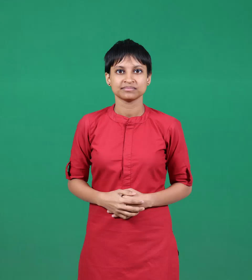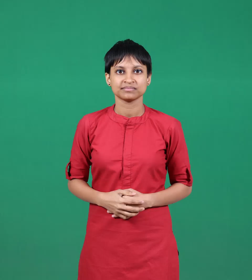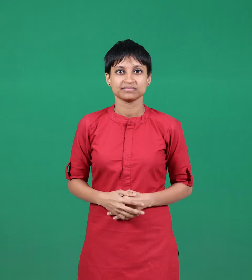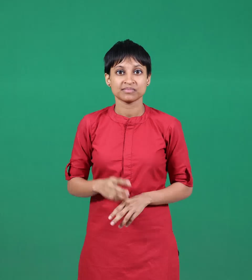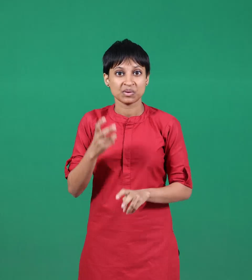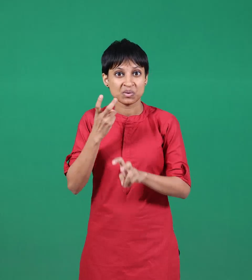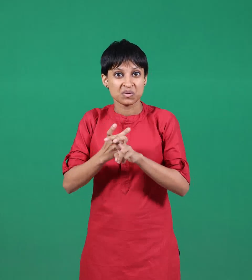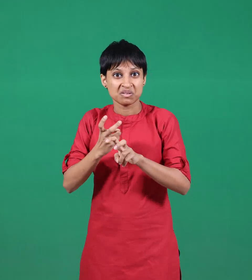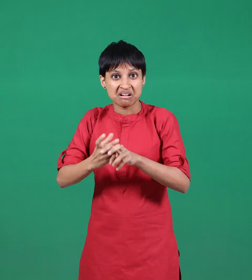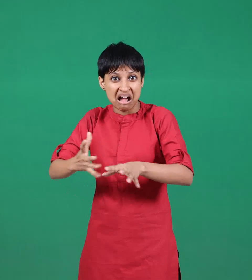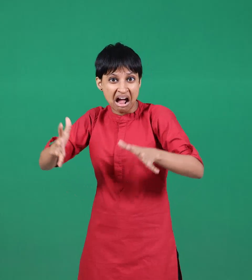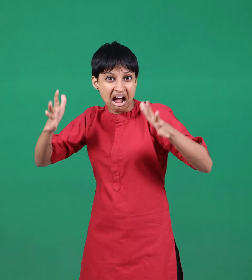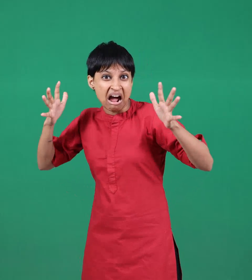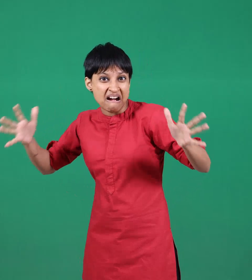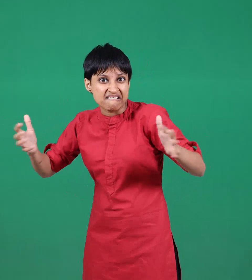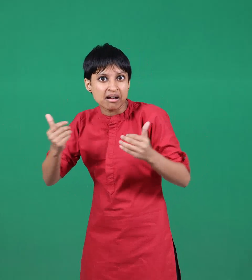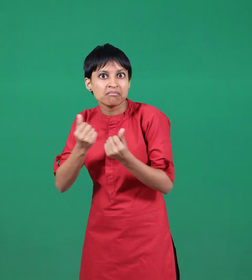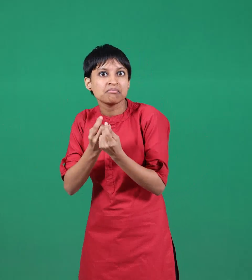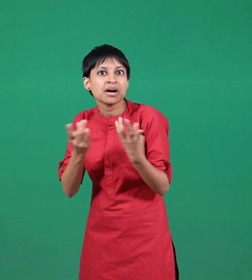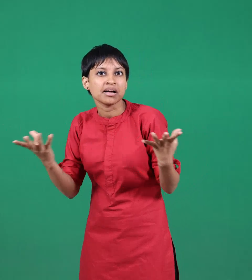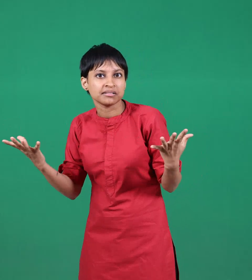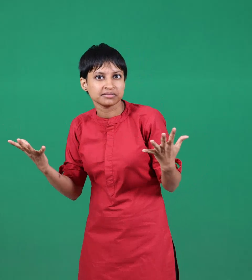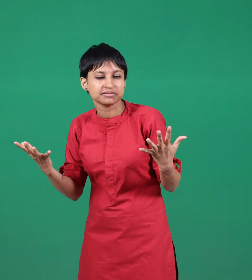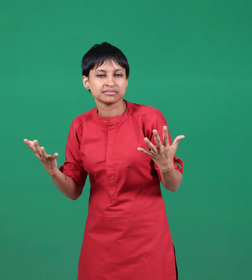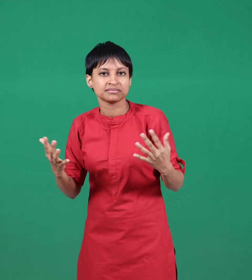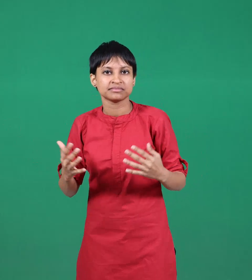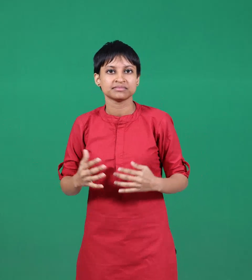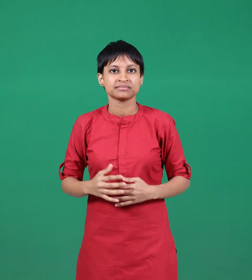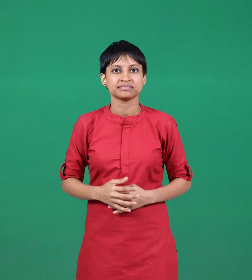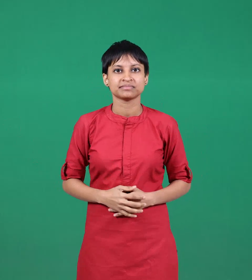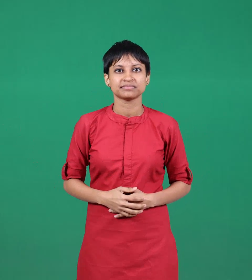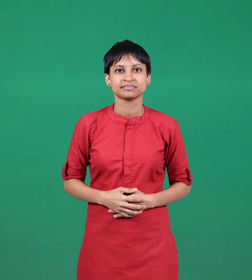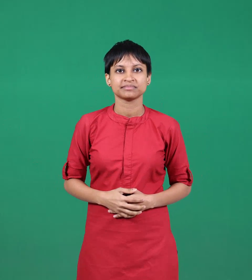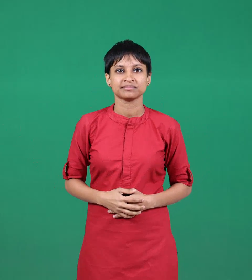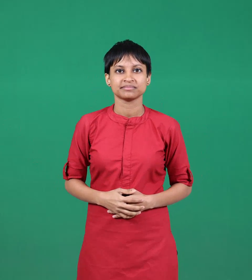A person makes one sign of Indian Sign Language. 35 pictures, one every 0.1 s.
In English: rocks
